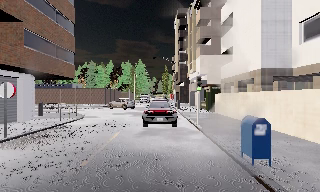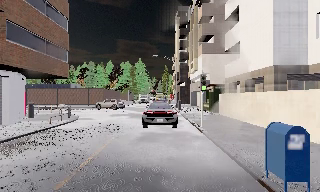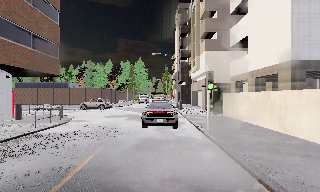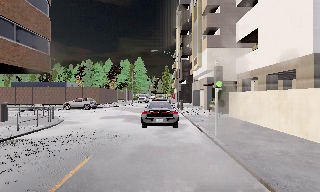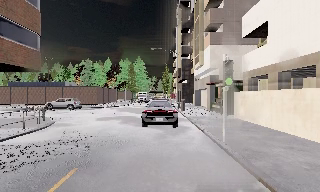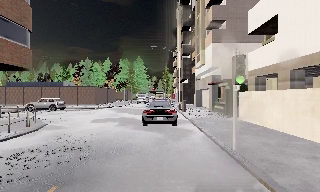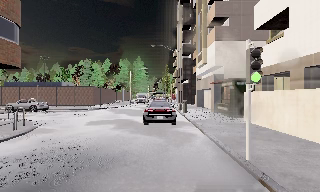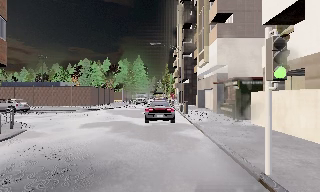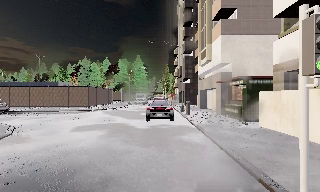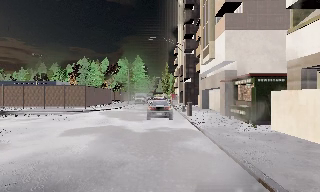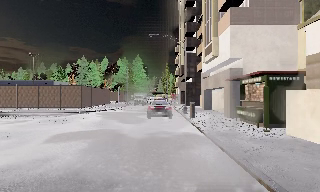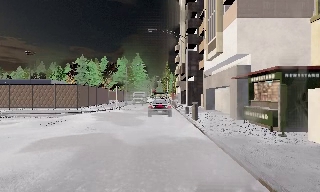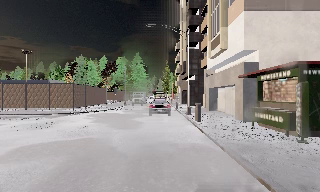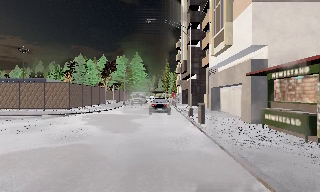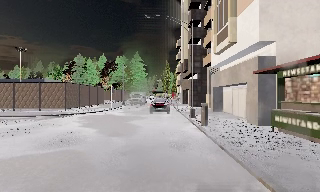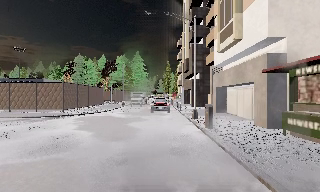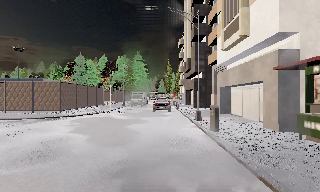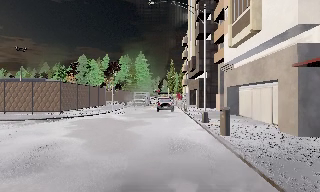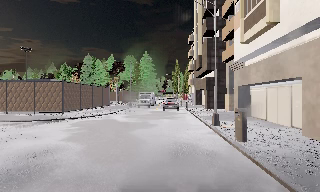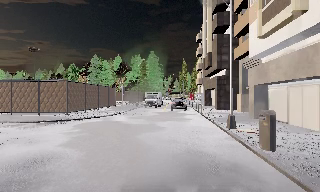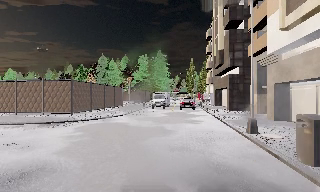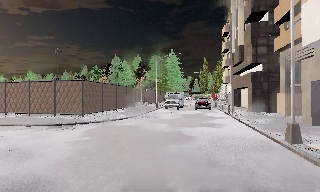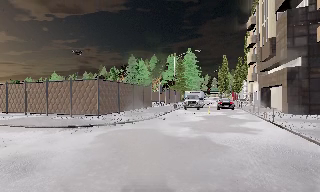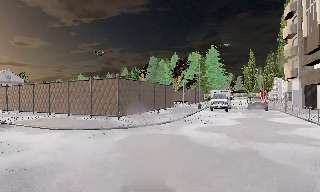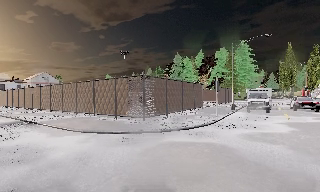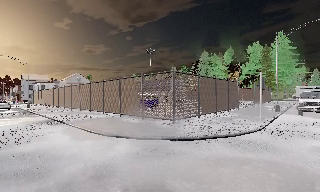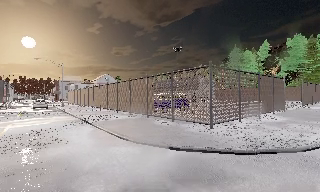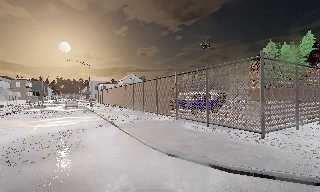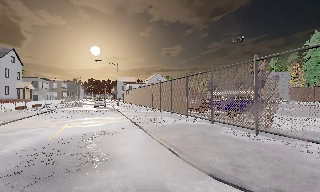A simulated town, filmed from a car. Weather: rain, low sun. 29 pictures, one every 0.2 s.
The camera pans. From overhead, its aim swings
counterclockwise.
The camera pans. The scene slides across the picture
to the right.
0.0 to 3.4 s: The camera travels forward, about 15 m, so what stands in front looms larger.
3.4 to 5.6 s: The camera swings to its left by about 70 degrees, and the scene slides to the right. It travels forward, about 13 m.
The film runs forward here.
